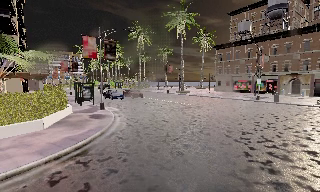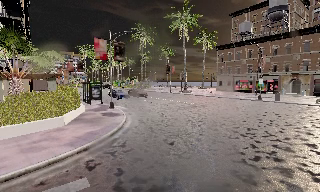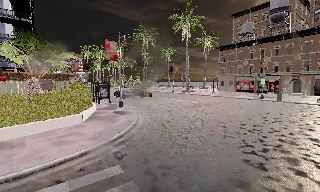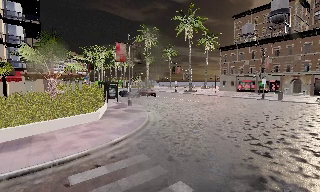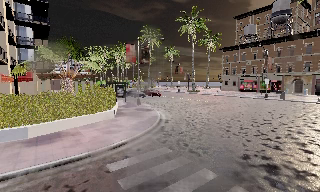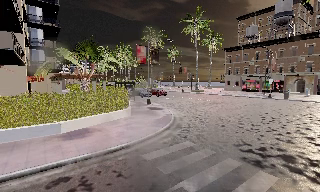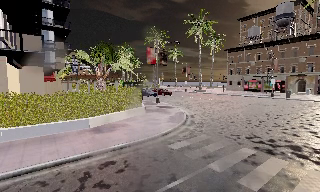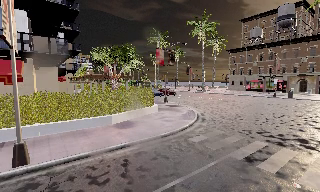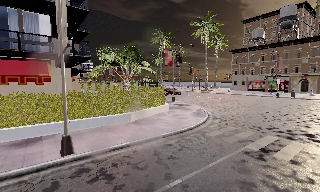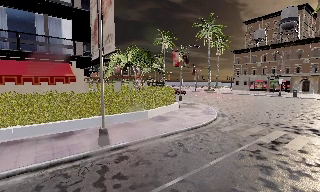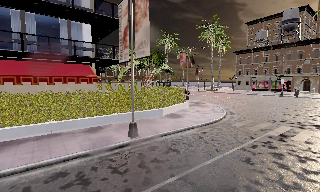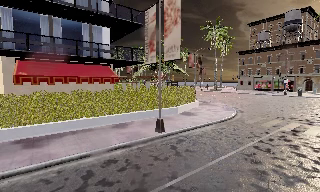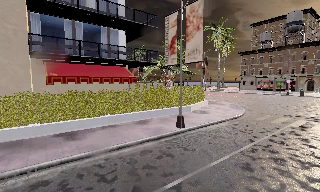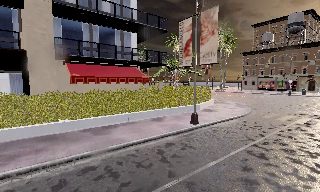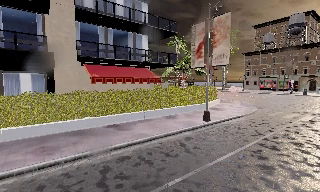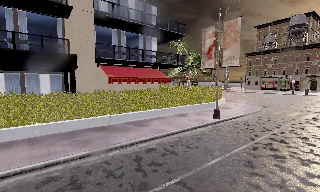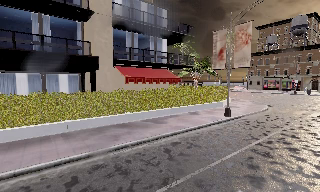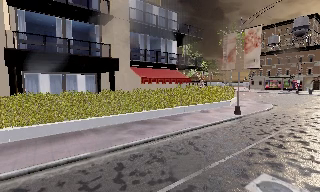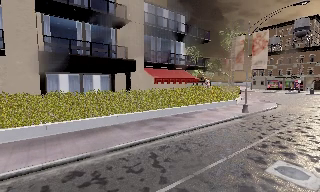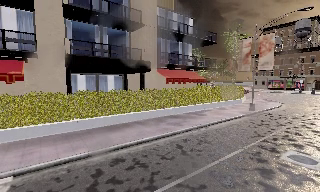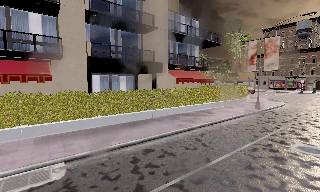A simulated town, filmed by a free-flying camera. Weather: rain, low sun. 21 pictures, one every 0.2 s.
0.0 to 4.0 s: The camera travels to its left and backward, about 25 m, so close, fixed things drift to the right.
The film runs forward here.
